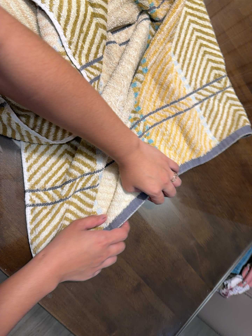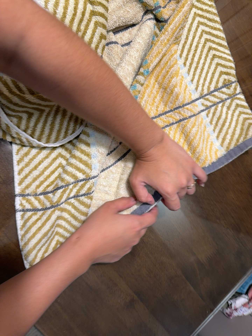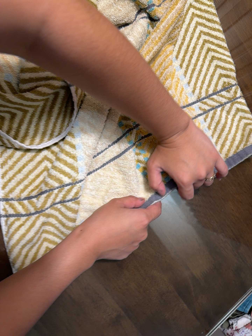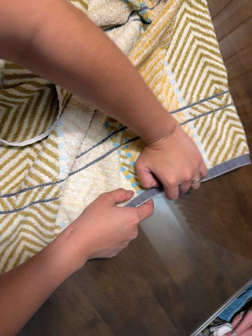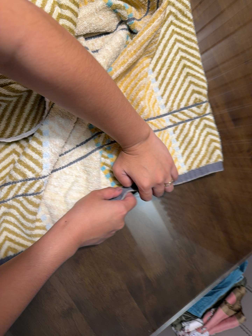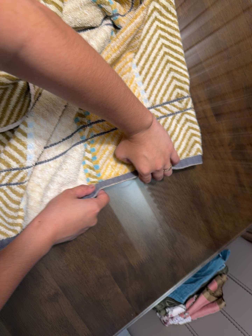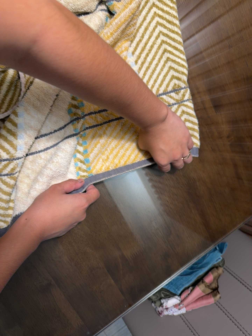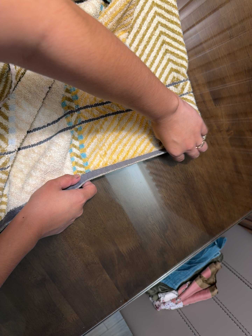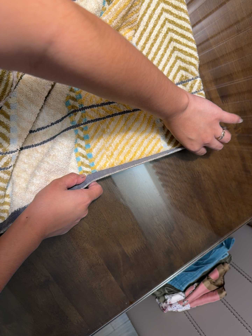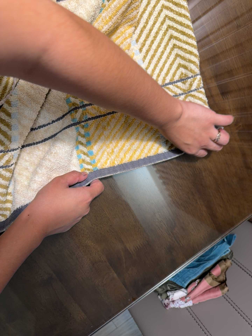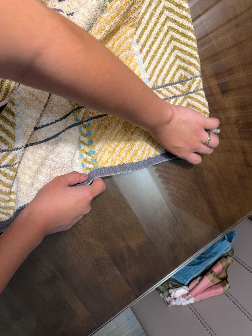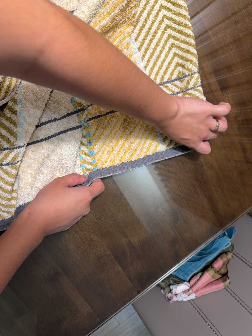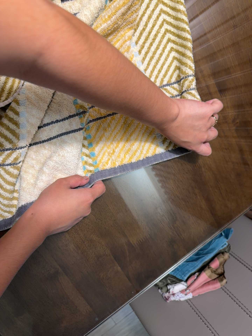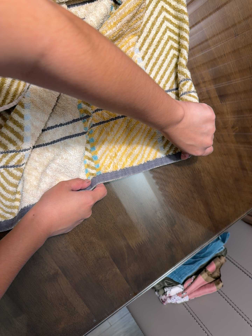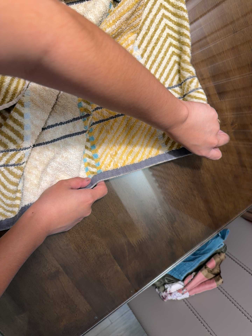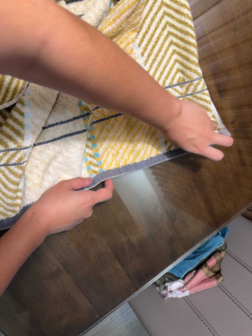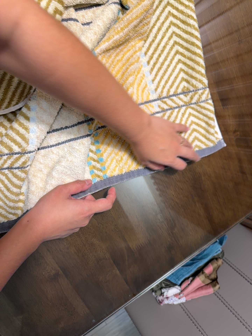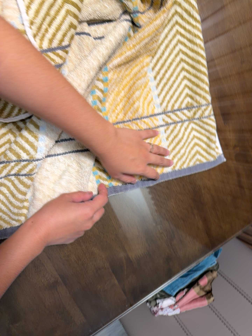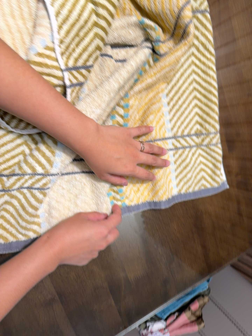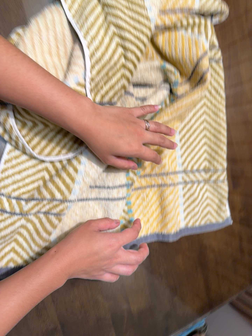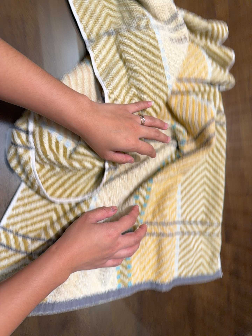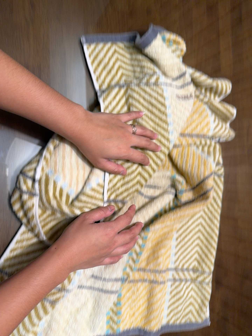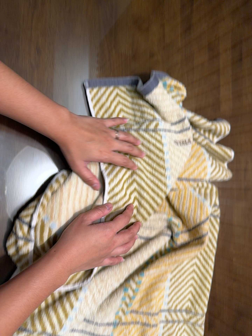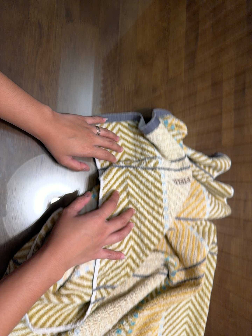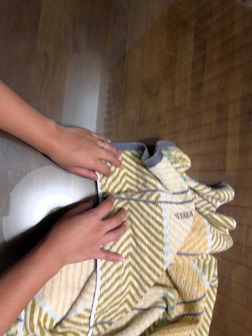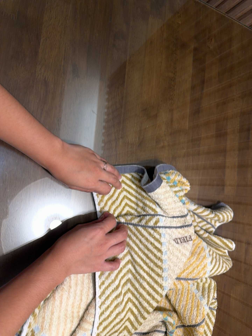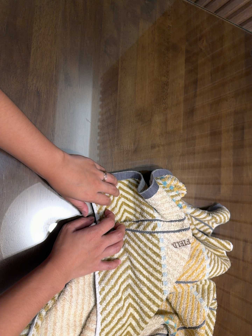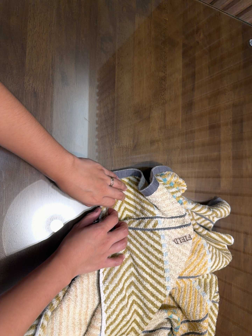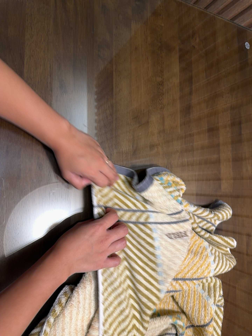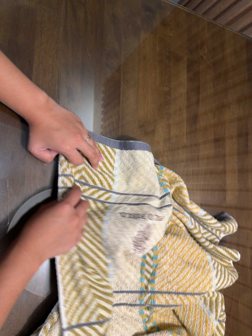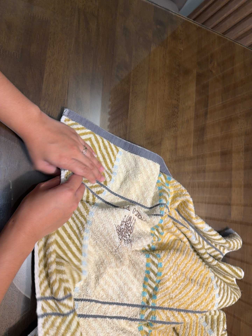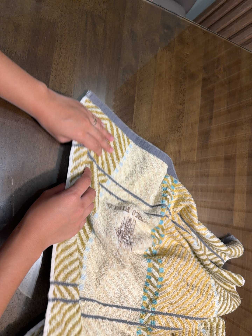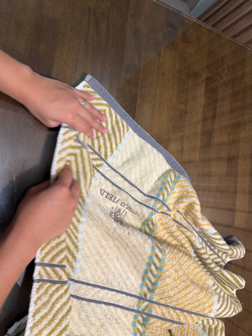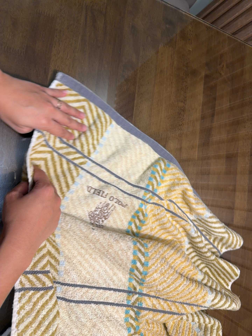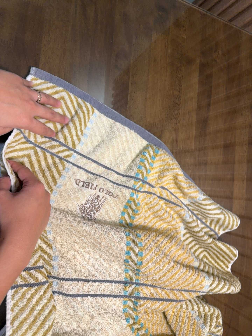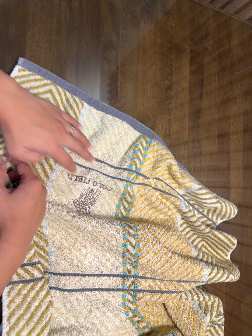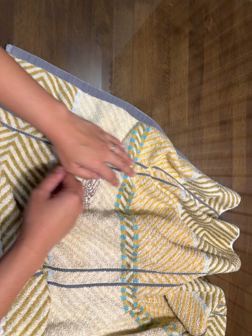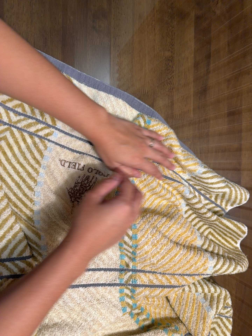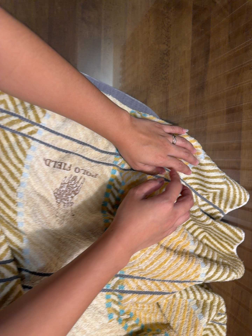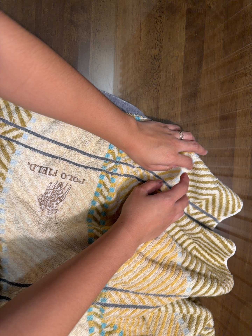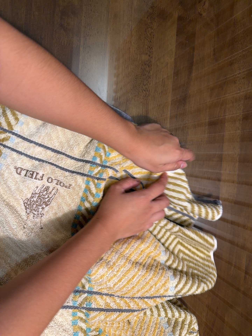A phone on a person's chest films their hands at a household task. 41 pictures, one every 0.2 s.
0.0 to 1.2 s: The camera travels to its right, about 12 cm, so close, fixed things drift to the left. It rolls about its line of sight by about 10 degrees, and the scene rotates clockwise.
1.2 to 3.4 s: The camera shifts only a little, or ends up much as it began.
3.4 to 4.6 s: The camera travels toward the top of its view and to its left, about 26 cm, so close, fixed things drift downward. Its aim tips toward the top of its view by about 20 degrees, and the scene shifts downward. It rolls about its line of sight by about 25 degrees, and the scene rotates clockwise.
4.6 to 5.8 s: The camera travels toward the top of its view, about 12 cm, so close, fixed things drift downward.
5.8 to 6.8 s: The camera shifts only a little, or ends up much as it began.
6.8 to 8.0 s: The camera travels to its right and forward, about 14 cm.
The film runs forward here.
